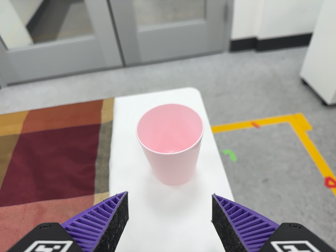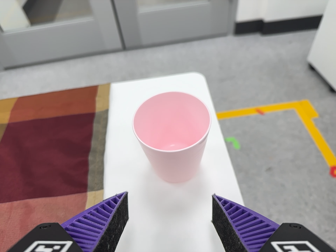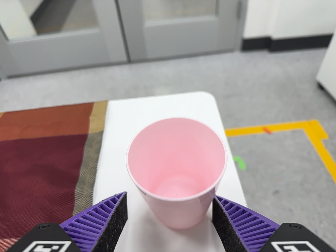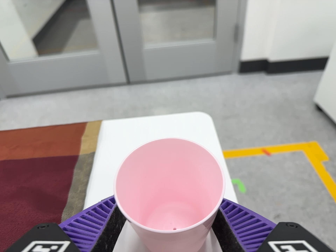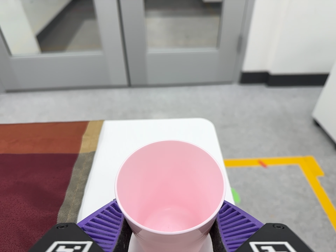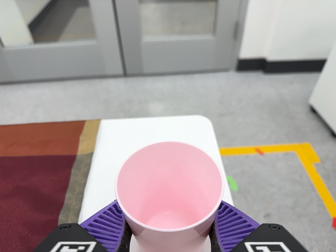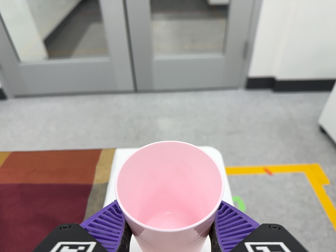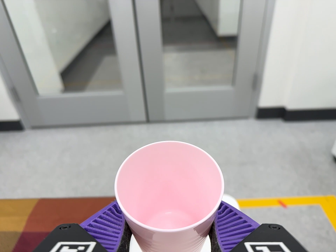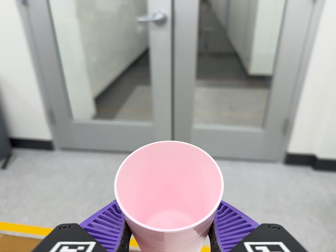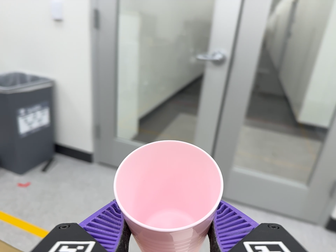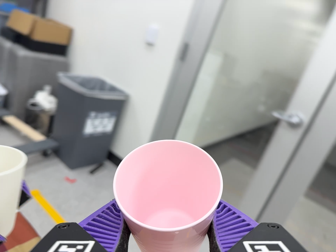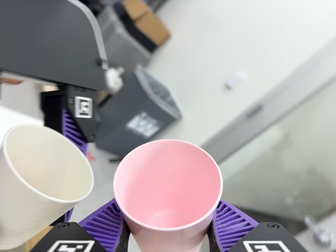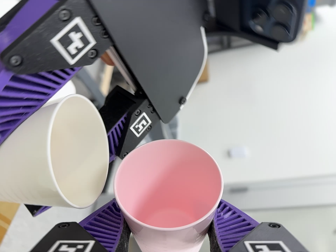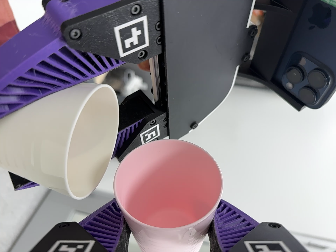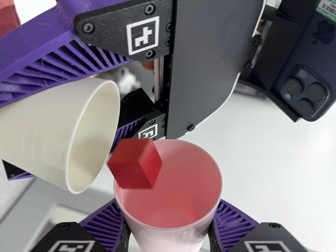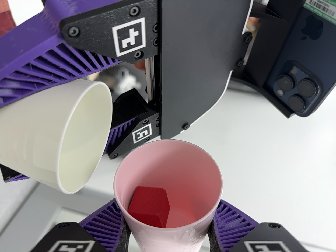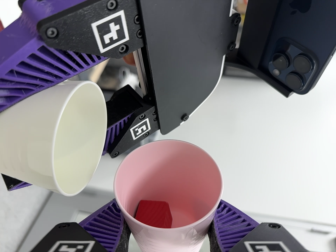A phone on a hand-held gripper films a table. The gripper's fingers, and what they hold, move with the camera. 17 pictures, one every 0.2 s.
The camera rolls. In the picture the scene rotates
clockwise.
0.0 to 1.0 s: The camera travels forward and toward the top of its view, about 10 cm, so what stands in front looms larger.
1.0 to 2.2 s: The scene slides to the right, as the camera pans about 35 degrees to its left. It travels toward the top of its view and to its left, about 34 cm, so close, fixed things drift downward. Its aim tips toward the top of its view by about 30 degrees, and the scene shifts downward. It rolls about its line of sight by about 70 degrees, and the scene rotates clockwise.
2.2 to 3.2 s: The camera travels to its left, about 9 cm. It rolls about its line of sight by about 50 degrees, and the scene rotates clockwise.
The film runs backward here.
